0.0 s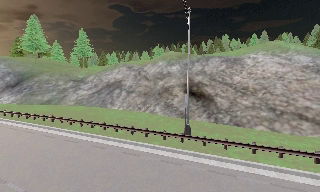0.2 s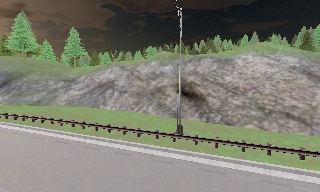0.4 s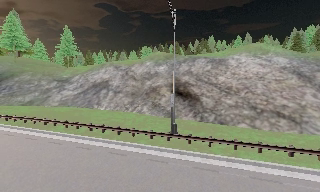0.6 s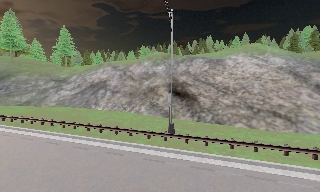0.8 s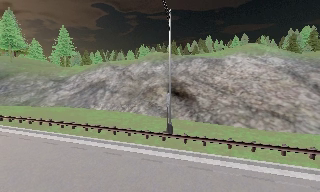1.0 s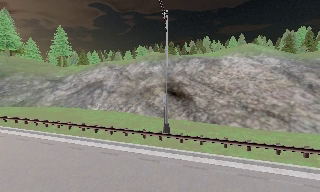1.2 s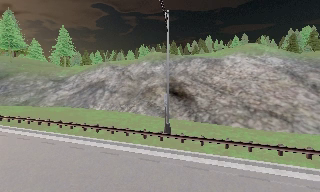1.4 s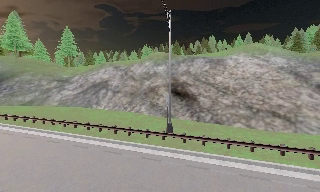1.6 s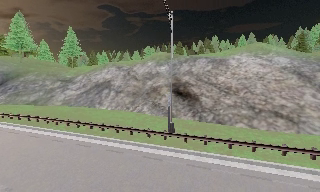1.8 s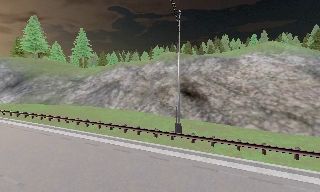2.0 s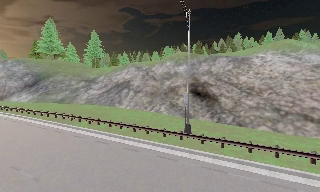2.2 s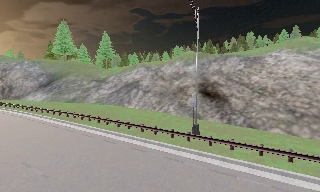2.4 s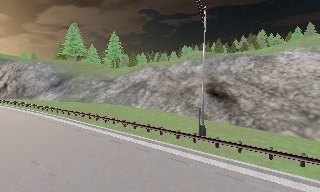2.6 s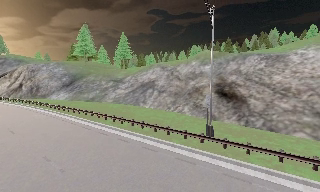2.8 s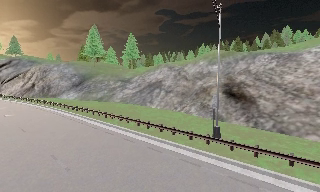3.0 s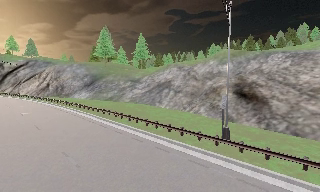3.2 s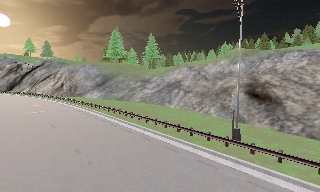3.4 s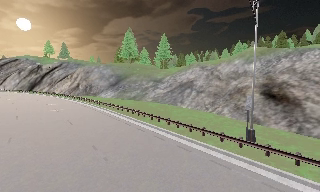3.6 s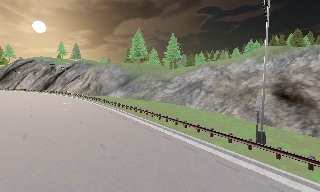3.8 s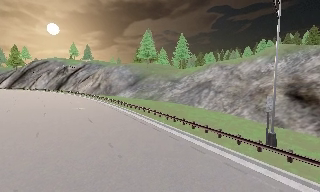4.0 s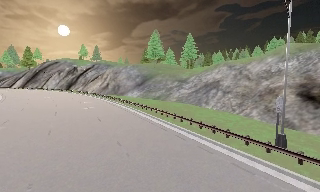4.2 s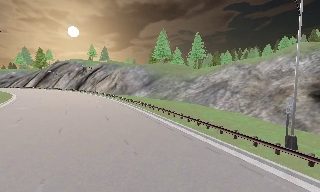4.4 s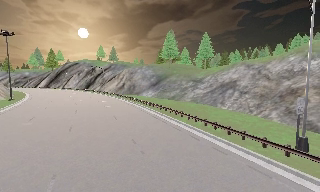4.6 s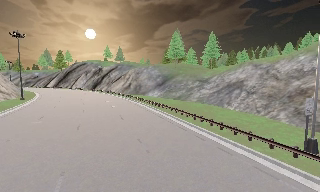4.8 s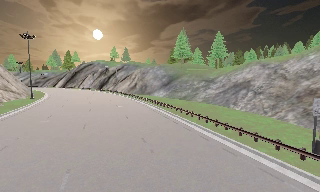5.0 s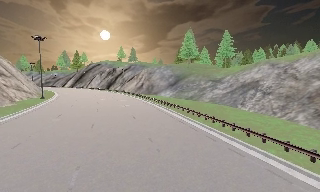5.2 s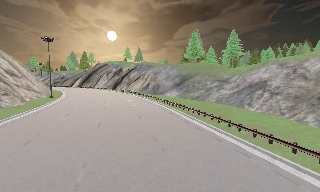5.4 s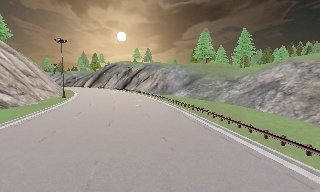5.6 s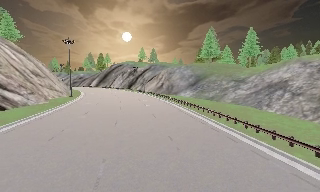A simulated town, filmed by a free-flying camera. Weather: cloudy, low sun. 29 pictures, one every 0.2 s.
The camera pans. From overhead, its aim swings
counterclockwise.
The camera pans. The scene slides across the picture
to the right.
0.0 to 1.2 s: The camera shifts only a little, or ends up much as it began.
1.2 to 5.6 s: The scene slides to the right, as the camera pans about 60 degrees to its left. It travels to its right and backward, about 1.5 m.
The film runs backward here.
